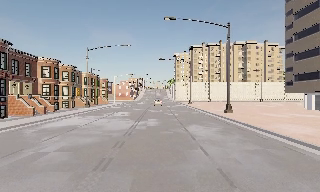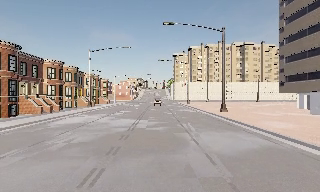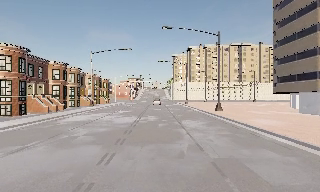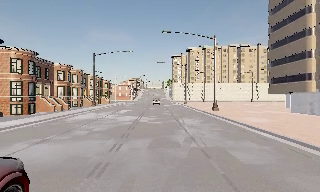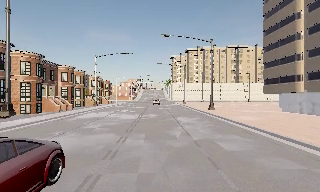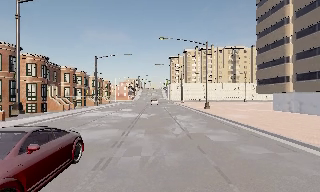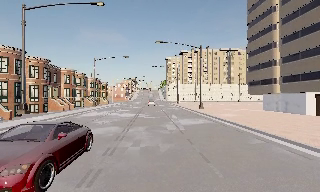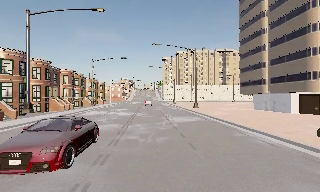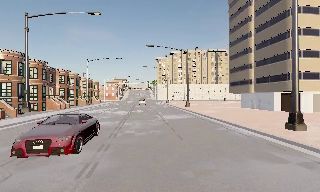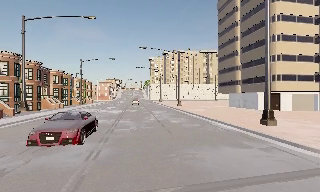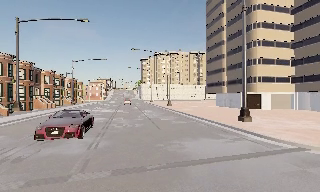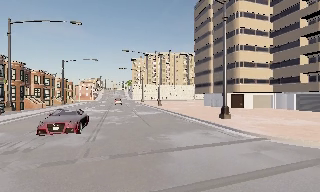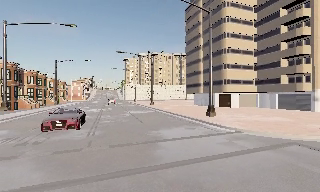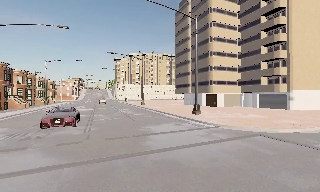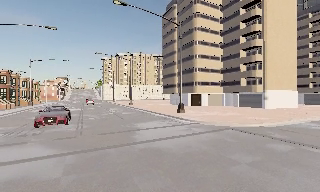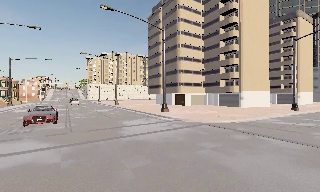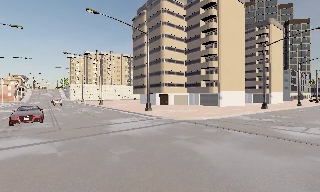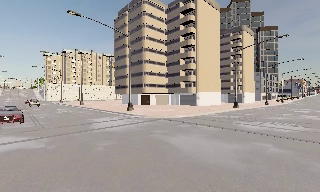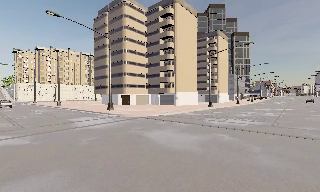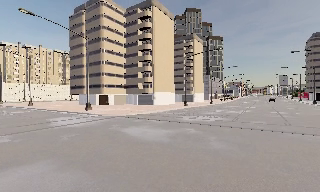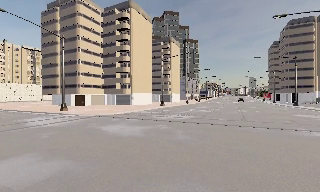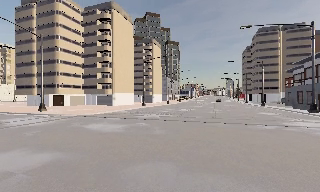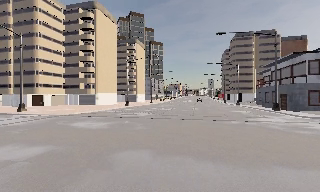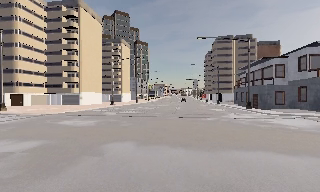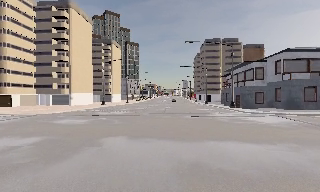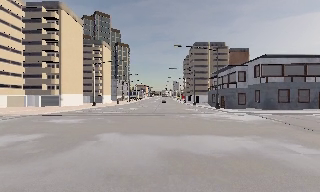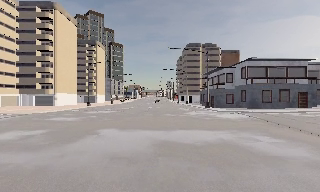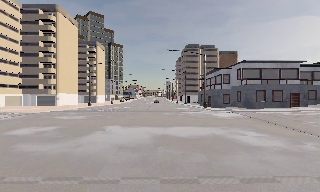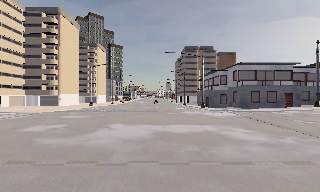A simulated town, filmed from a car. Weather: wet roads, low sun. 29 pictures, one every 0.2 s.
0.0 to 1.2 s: The camera travels backward, about 7 m, so what stands in front gets smaller.
1.2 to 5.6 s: The camera pans to its right, which is clockwise from overhead, by about 85 degrees. It travels backward, about 25 m.
The film runs backward here.
